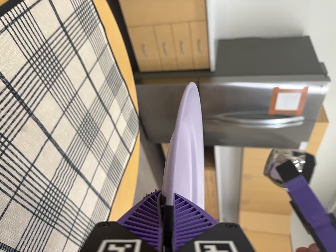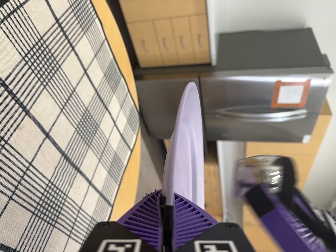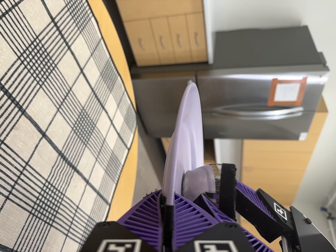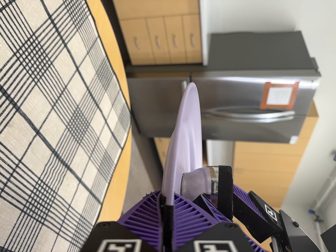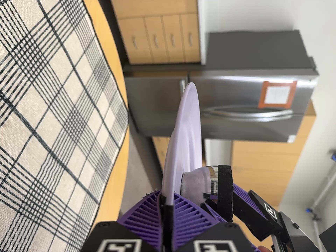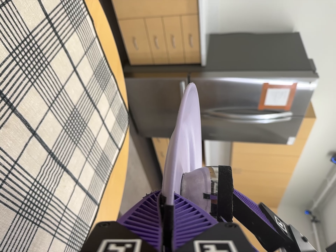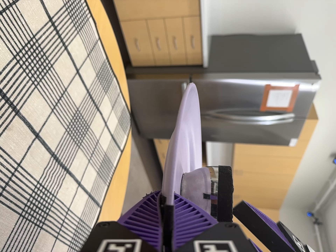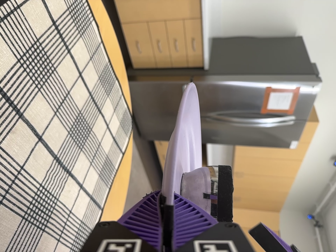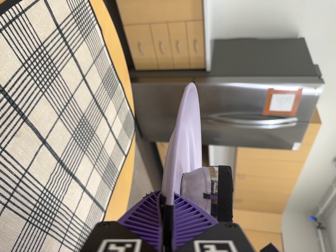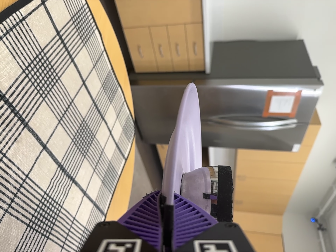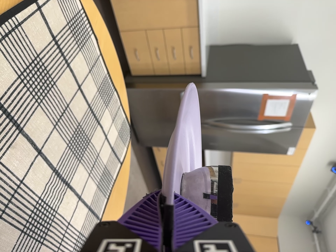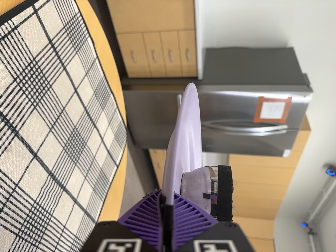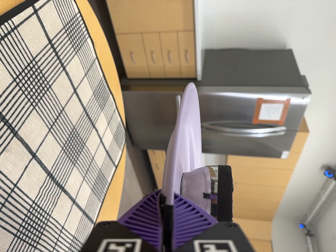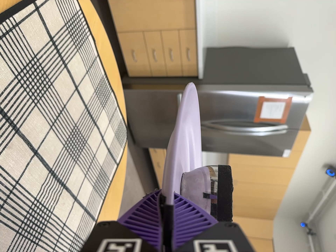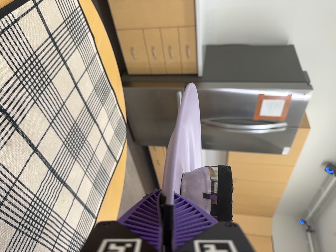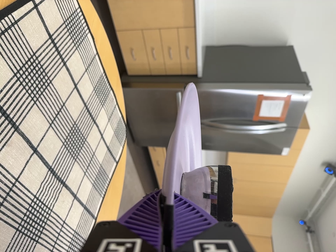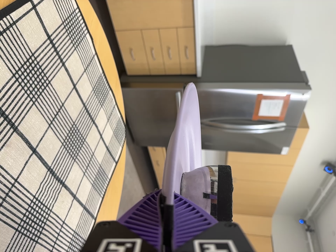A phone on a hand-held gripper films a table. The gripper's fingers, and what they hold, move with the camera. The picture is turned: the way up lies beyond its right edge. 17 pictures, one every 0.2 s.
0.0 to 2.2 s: The camera shifts only a little, or ends up much as it began.
2.2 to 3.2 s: The camera keeps its place and its aim.
The film runs backward here.
